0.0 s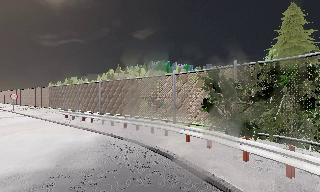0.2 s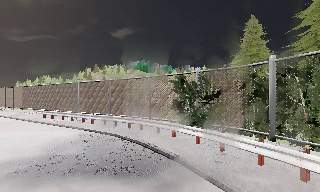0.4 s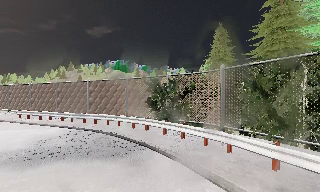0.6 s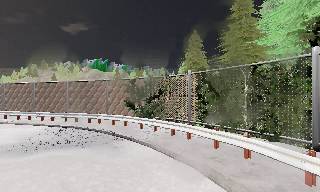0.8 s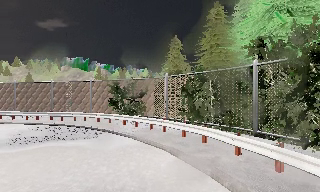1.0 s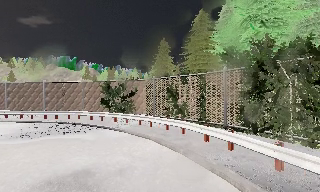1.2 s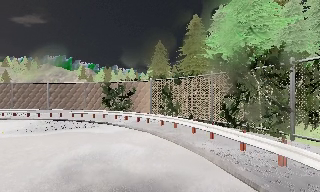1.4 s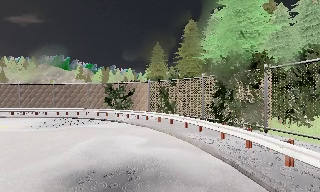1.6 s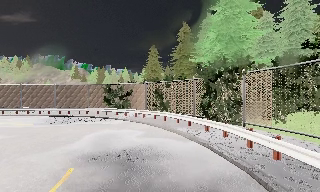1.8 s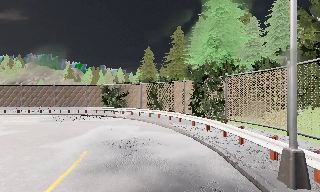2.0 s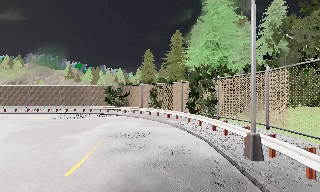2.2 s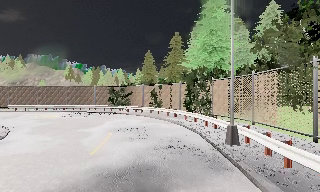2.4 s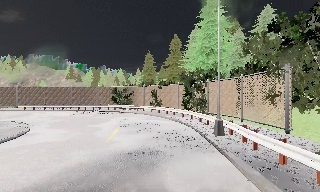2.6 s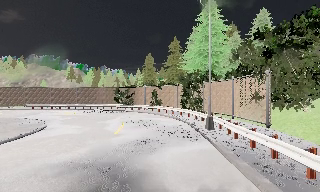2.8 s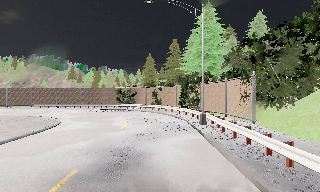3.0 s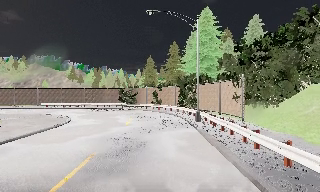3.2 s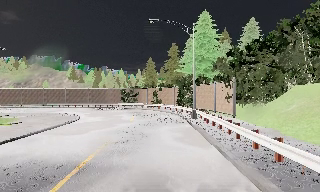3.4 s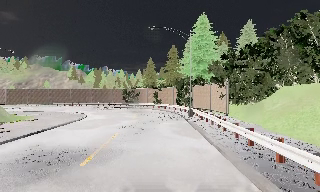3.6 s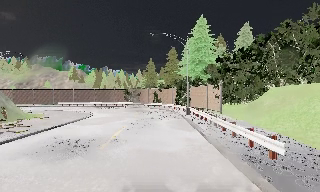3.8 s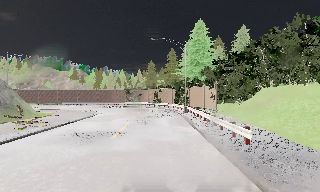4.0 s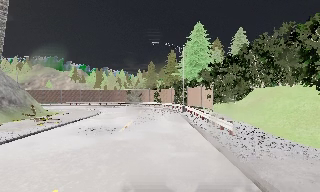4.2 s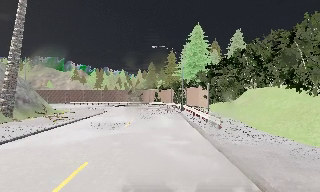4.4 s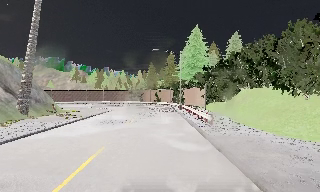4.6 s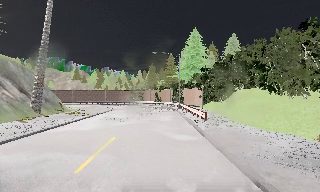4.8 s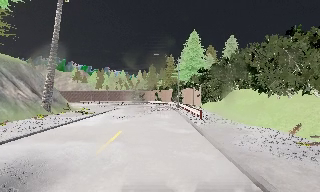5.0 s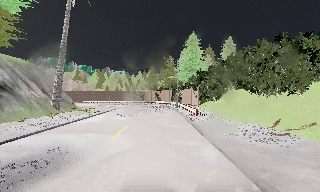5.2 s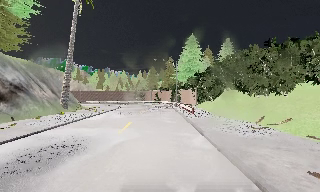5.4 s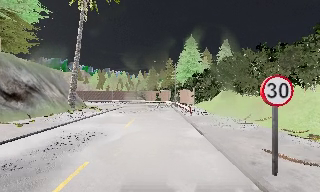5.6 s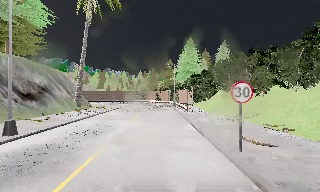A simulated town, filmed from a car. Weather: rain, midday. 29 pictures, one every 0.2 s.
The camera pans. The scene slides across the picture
to the left.
The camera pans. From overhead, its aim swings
clockwise.
0.0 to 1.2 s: The scene slides to the left, as the camera pans about 35 degrees to its right. It travels backward, about 8 m.
1.2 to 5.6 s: The camera travels backward, about 30 m, so what stands in front gets smaller.
The film runs backward here.
